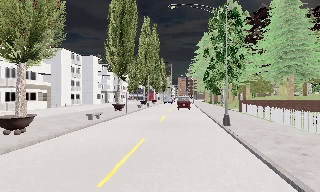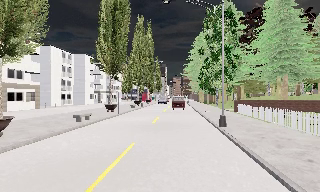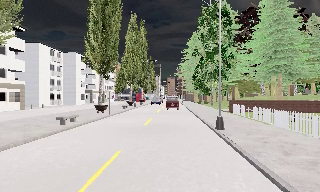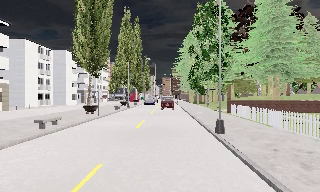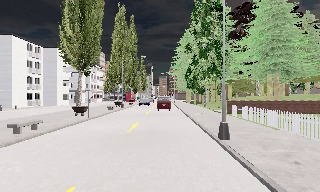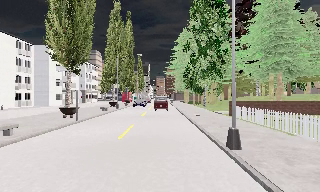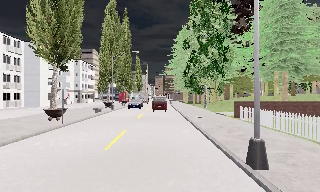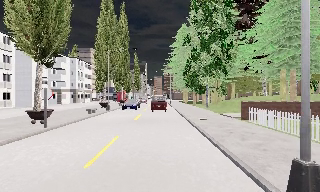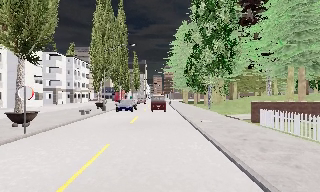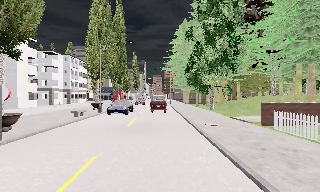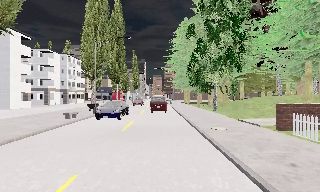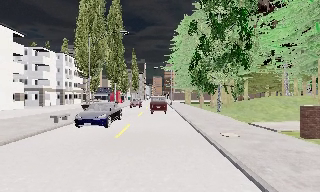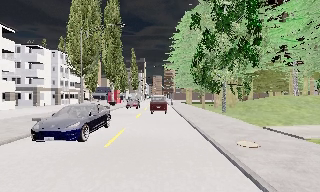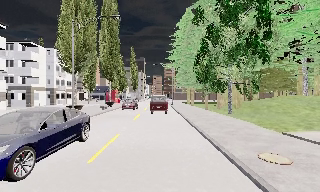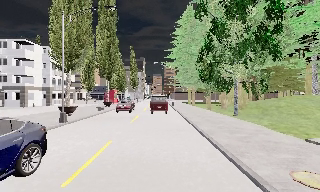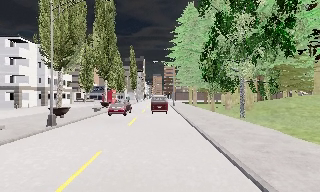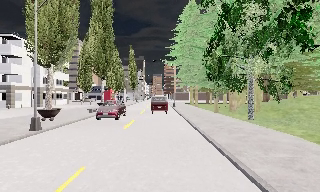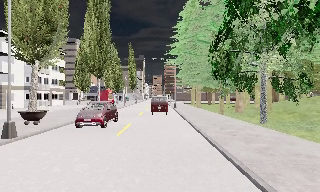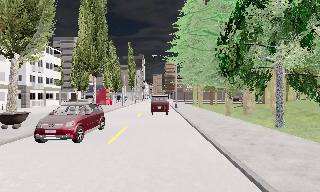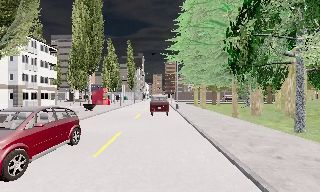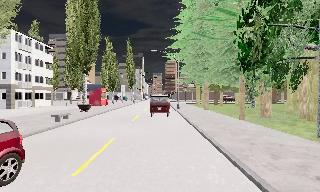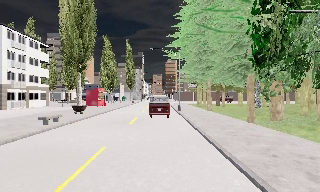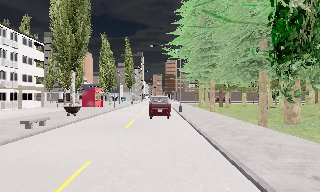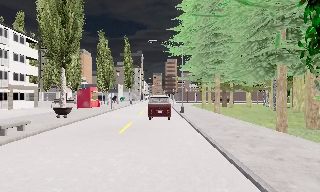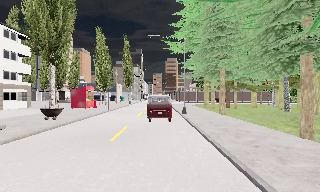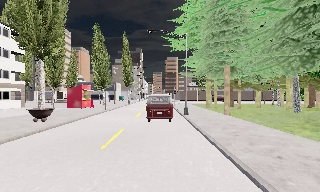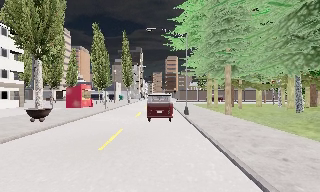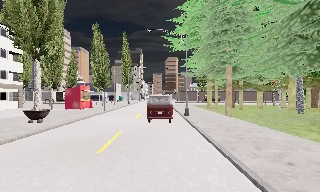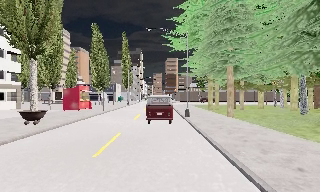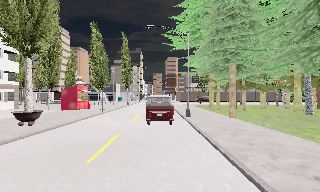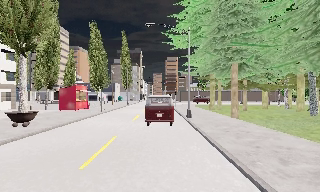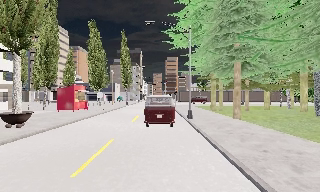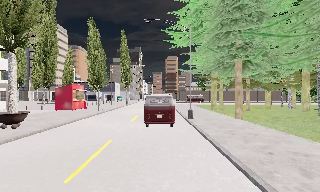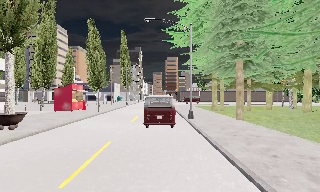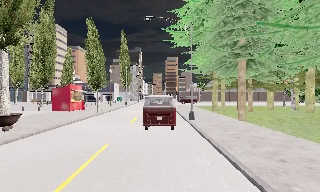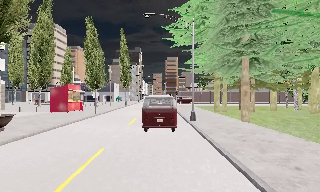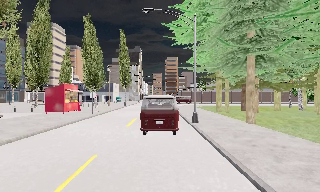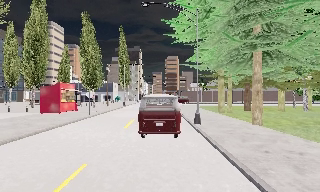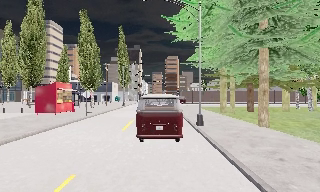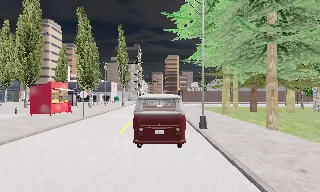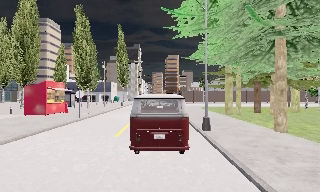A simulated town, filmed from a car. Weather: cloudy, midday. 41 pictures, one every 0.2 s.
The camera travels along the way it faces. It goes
forward.
0.0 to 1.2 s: The camera travels forward, about 6 m, so what stands in front looms larger. It gains speed.
1.2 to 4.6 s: The camera travels forward, about 20 m, so what stands in front looms larger.
4.6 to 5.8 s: The camera travels forward, about 3.5 m, so what stands in front looms larger. It loses speed.
5.8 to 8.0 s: The camera travels forward, about 5 m, so what stands in front looms larger. It gains speed.
The film runs forward here.
